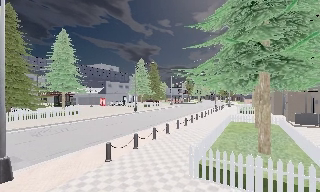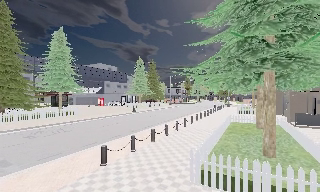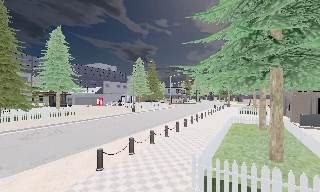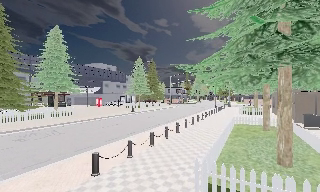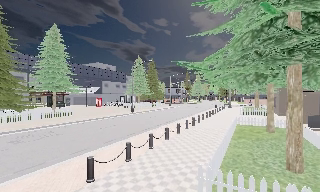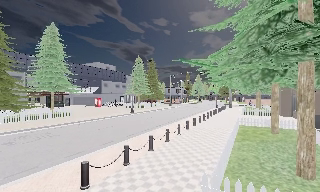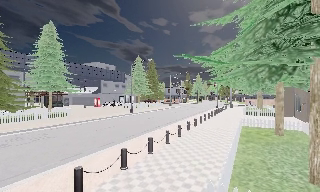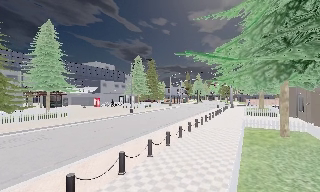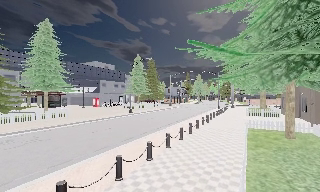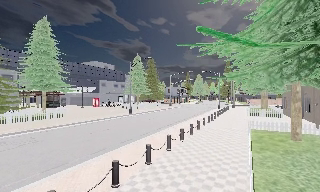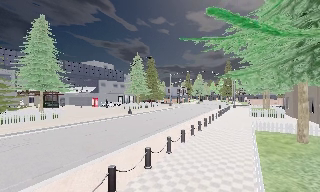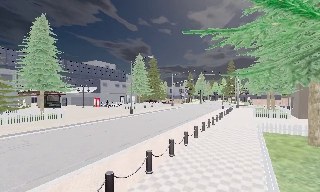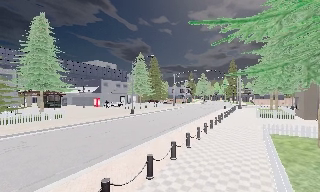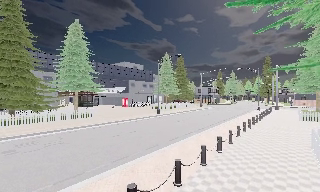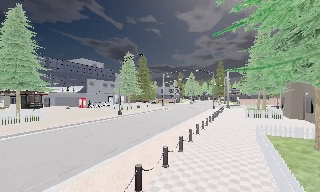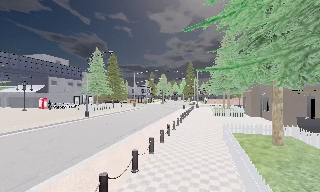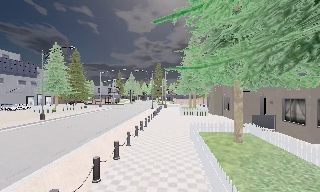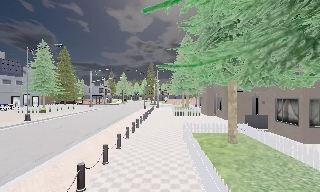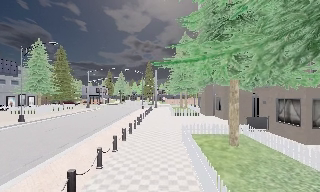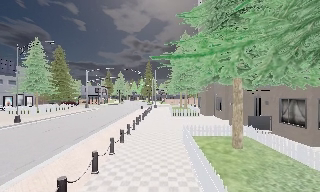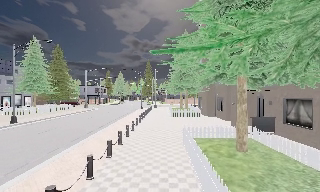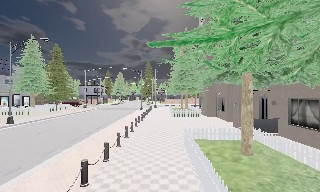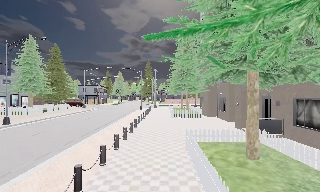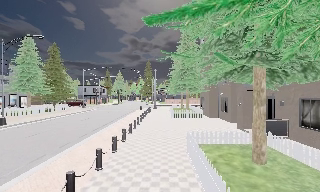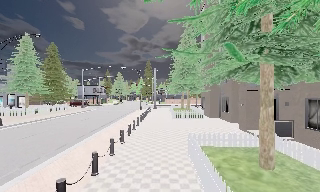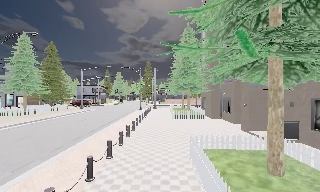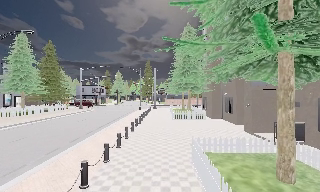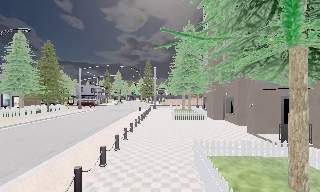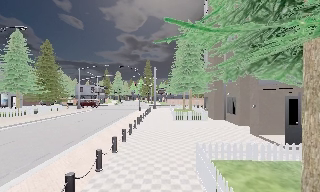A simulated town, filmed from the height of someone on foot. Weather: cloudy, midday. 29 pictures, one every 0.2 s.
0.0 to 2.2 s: The camera travels forward, about 4 m, so what stands in front looms larger.
2.2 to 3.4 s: The camera swings to its right by about 30 degrees, and the scene slides to the left. It travels forward, about 2 m, so what stands in front looms larger.
3.4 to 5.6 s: The camera travels forward, about 4 m, so what stands in front looms larger.
The film runs forward here.
